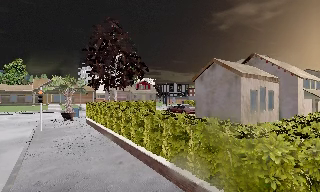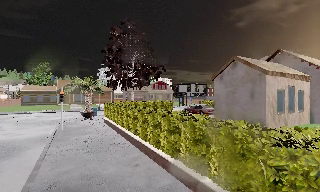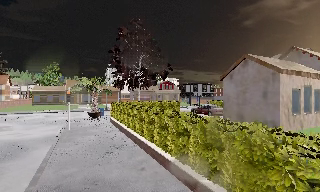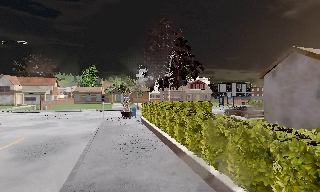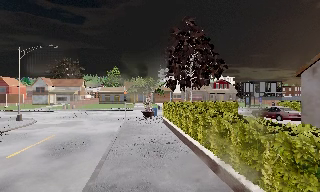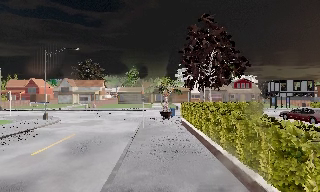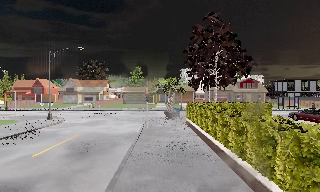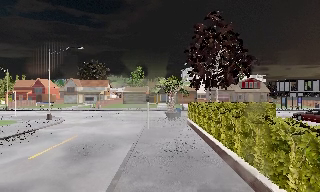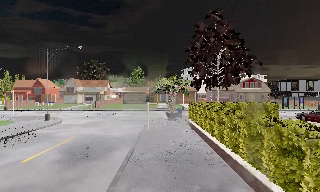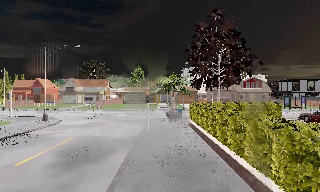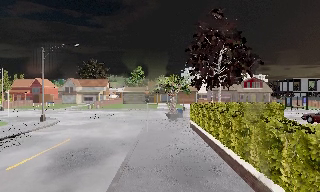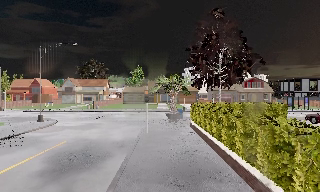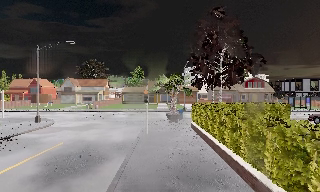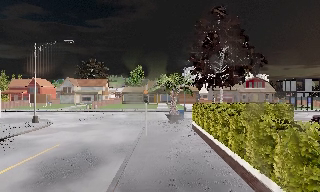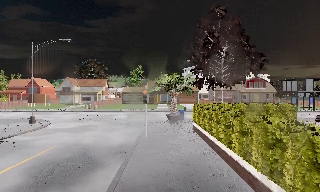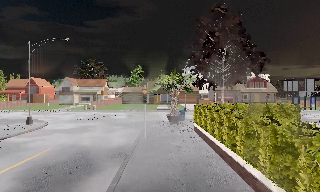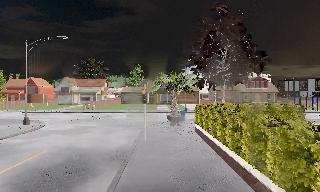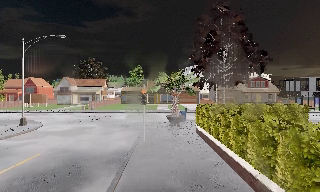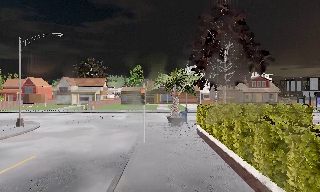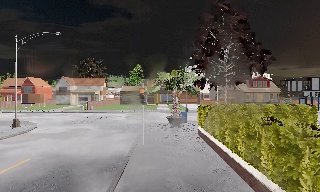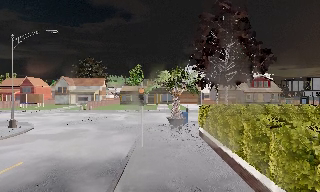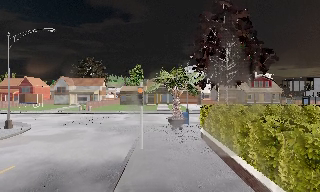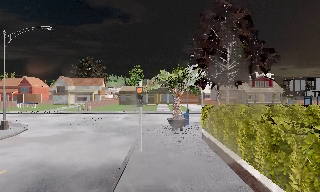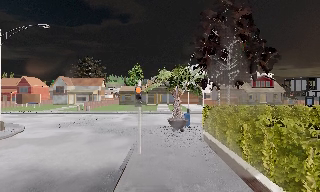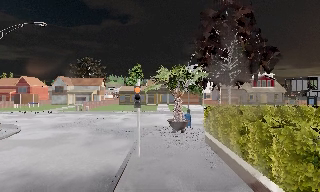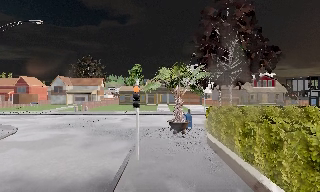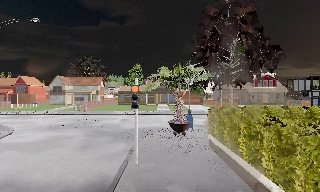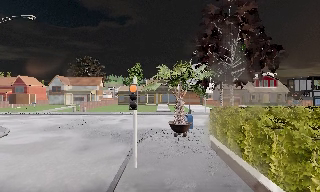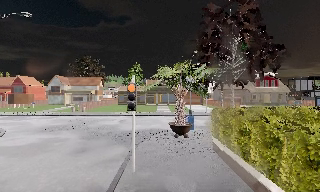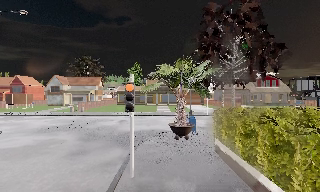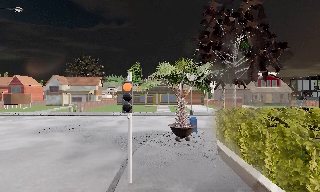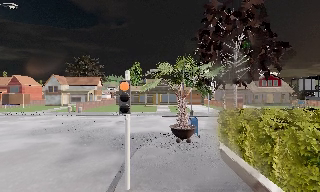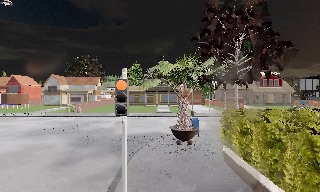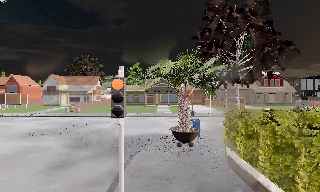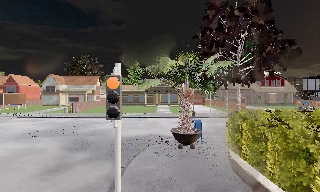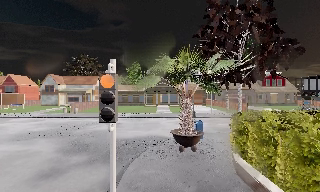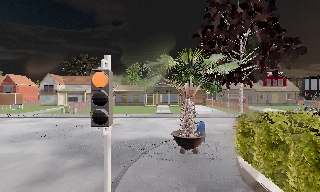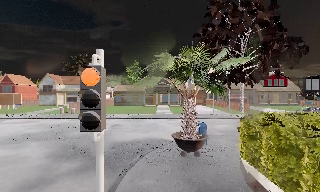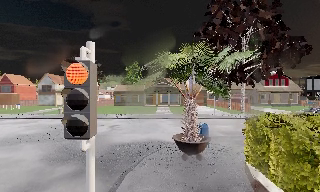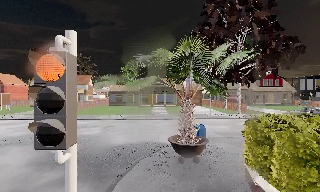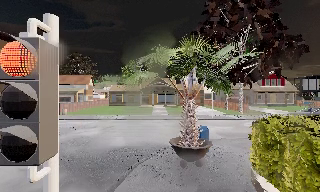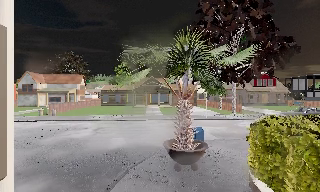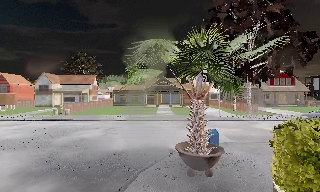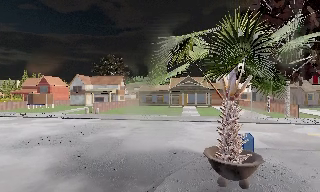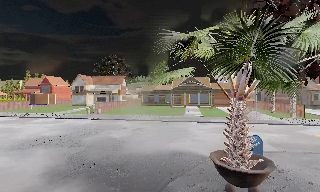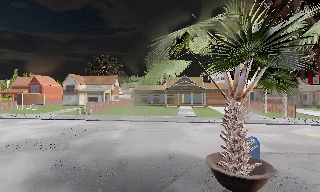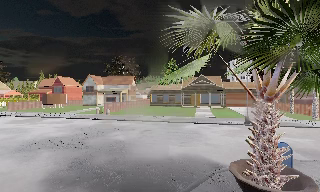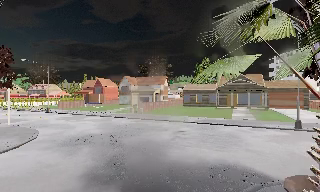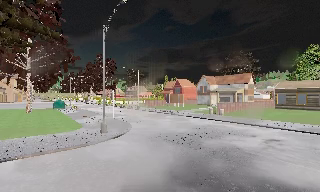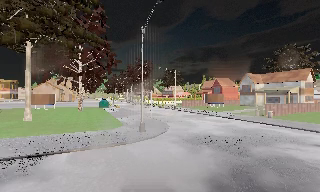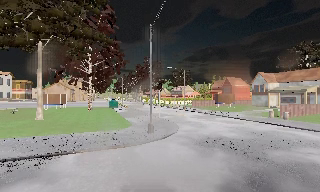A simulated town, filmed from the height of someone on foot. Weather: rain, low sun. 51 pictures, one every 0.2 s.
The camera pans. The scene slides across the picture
to the right.
The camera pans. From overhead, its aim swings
counterclockwise.
0.0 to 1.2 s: The camera swings to its left by about 35 degrees, and the scene slides to the right. It travels forward, about 2 m.
1.2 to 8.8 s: The scene slides to the right, as the camera pans about 10 degrees to its left. It travels forward, about 13 m, so what stands in front looms larger.
8.8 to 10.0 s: The camera pans to its left, which is counterclockwise from overhead, by about 60 degrees. It travels forward, about 2 m.
The film runs forward here.
